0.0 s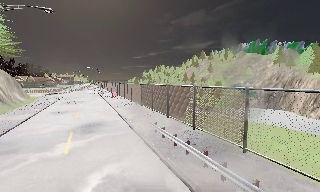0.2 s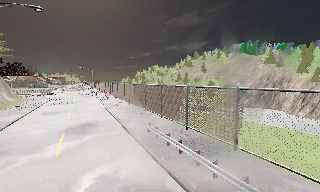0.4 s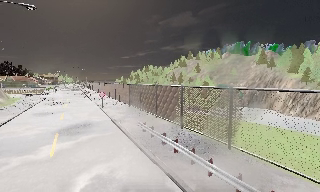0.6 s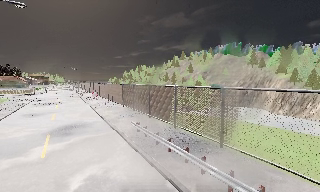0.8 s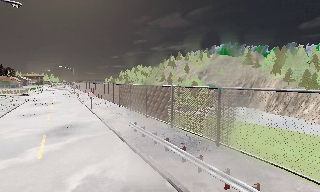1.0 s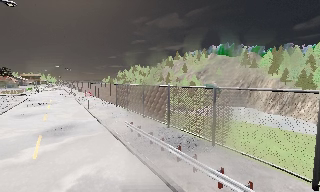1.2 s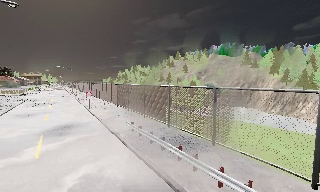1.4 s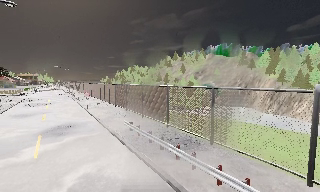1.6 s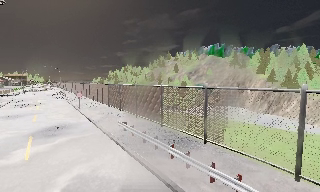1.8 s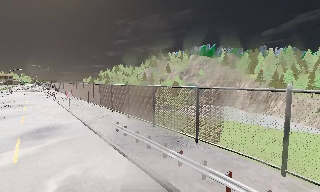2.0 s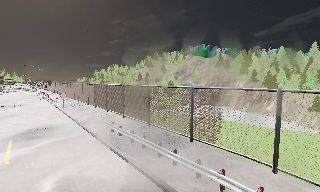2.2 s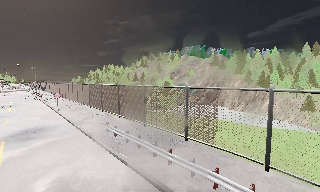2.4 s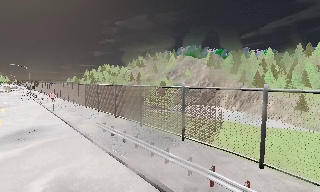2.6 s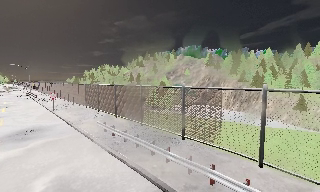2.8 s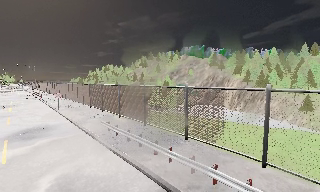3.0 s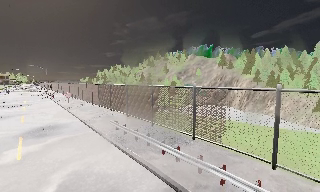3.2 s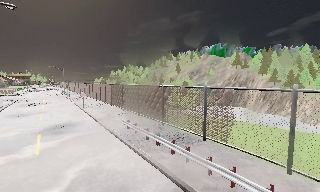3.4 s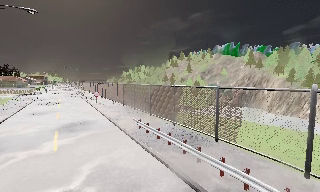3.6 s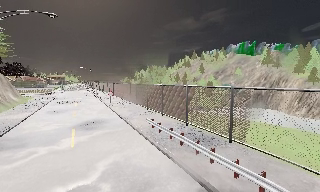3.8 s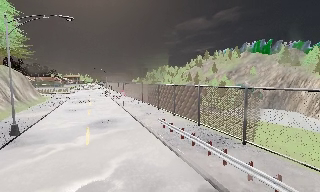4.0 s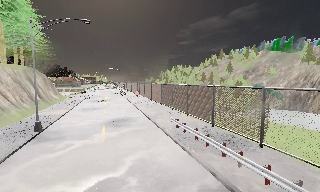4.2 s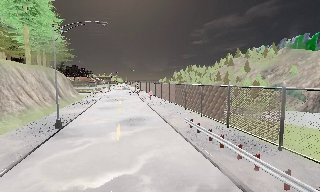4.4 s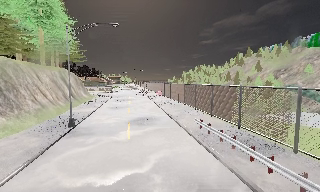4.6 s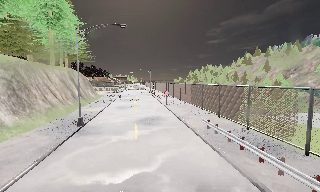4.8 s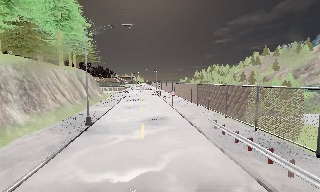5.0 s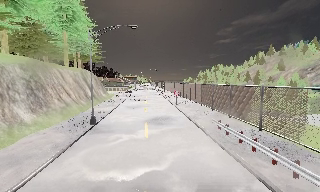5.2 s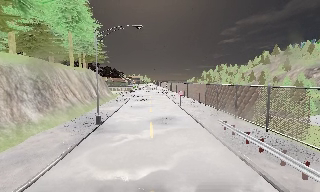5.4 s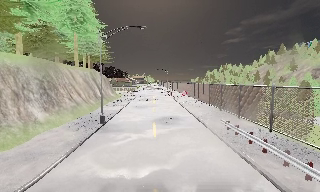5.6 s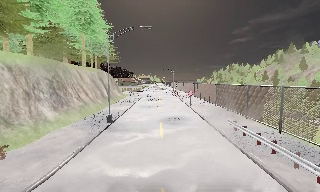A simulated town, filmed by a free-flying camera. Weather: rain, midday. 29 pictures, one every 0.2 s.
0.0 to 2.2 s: The camera swings to its right by about 20 degrees, and the scene slides to the left. It travels backward, about 0.5 m, so what stands in front gets smaller.
2.2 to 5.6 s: The scene slides to the right, as the camera pans about 40 degrees to its left. It travels backward and to its left, about 1 m.
The film runs backward here.
